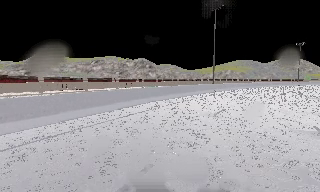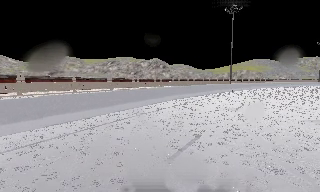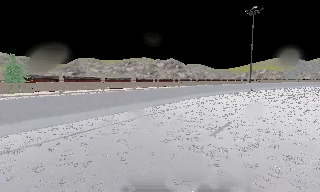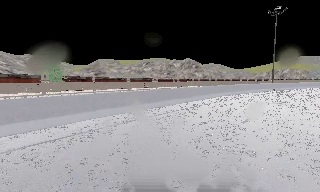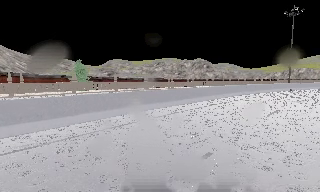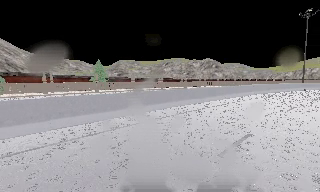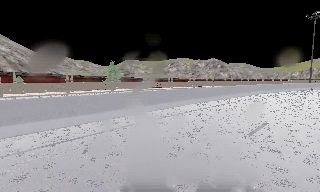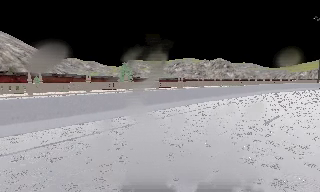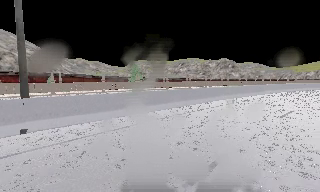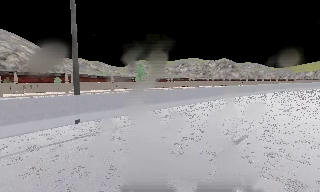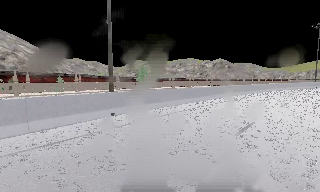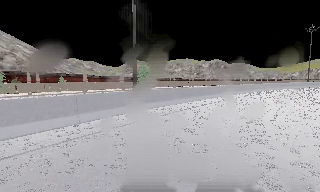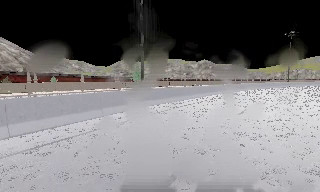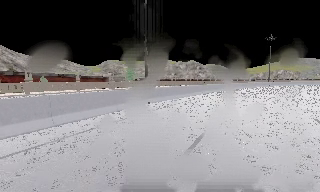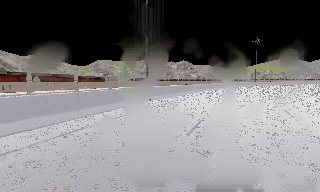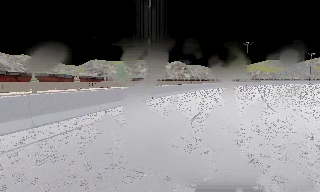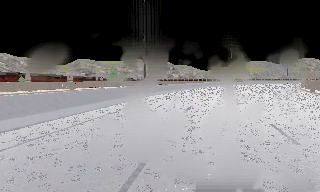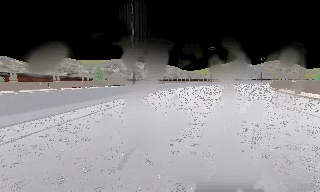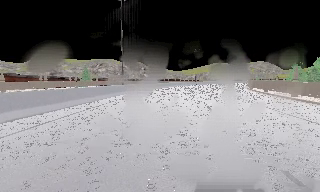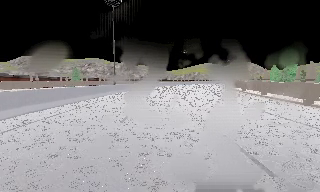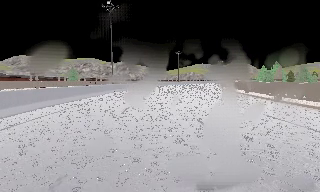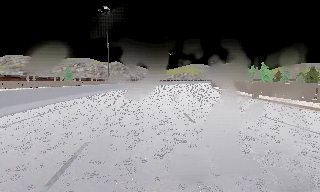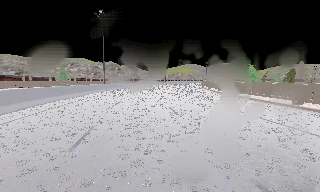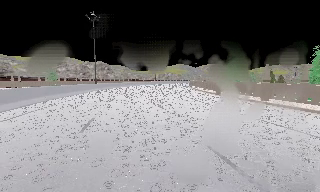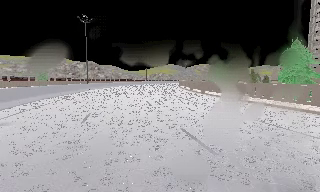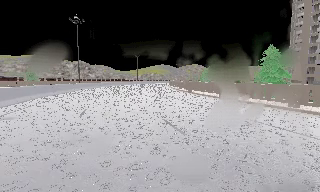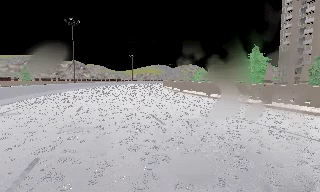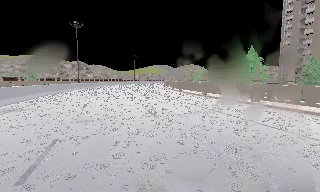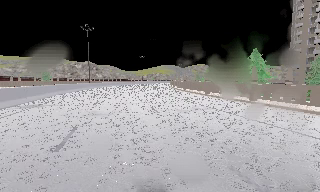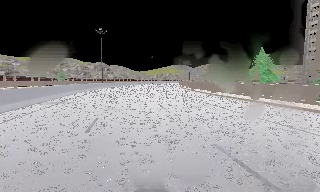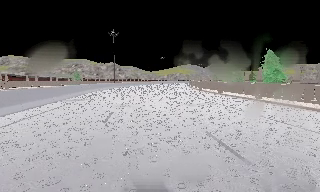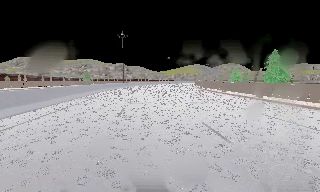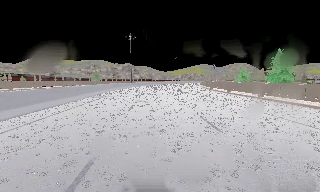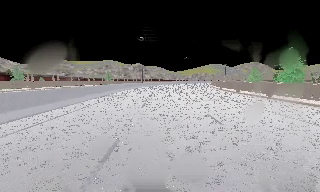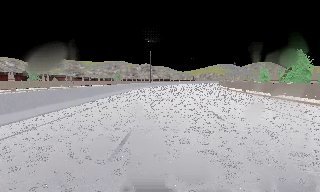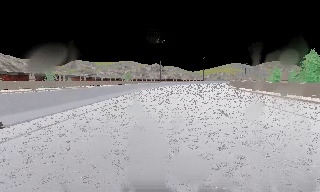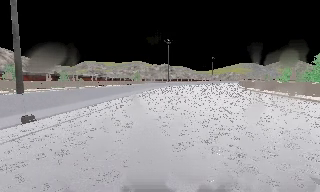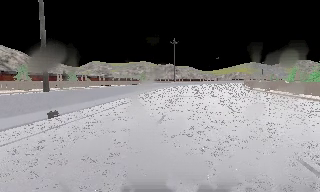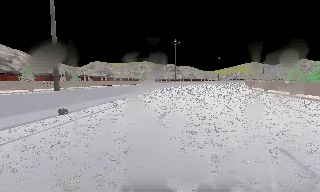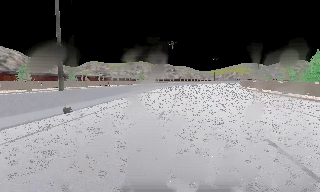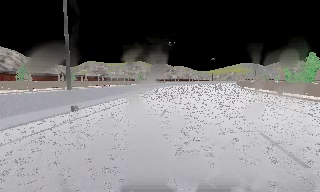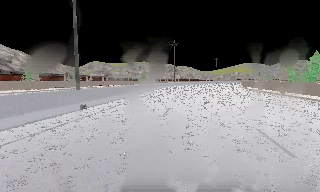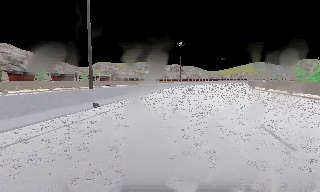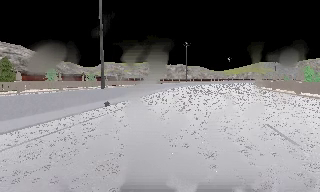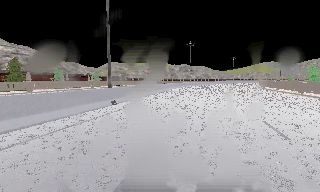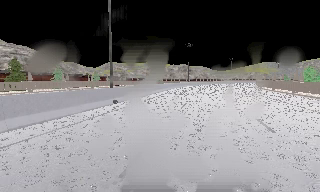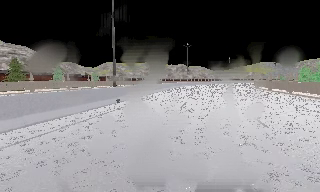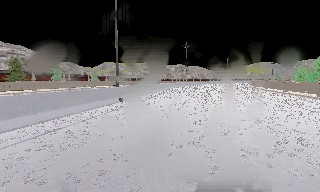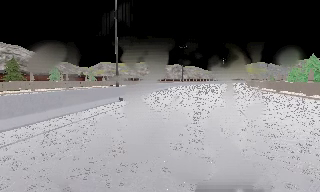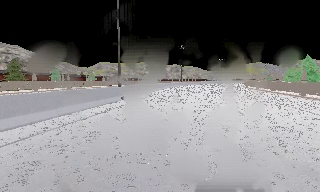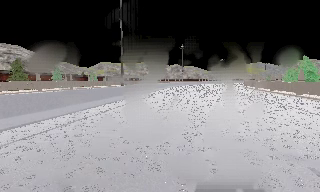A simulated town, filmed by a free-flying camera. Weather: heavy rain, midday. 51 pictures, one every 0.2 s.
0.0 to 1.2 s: The scene slides to the right, as the camera pans about 20 degrees to its left. It travels backward and to its left, about 12 m, so what stands in front gets smaller.
1.2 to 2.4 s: The camera travels backward and to its left, about 10 m, so what stands in front gets smaller.
2.4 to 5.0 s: The camera pans to its right, which is clockwise from overhead, by about 45 degrees. It travels backward, about 20 m.
5.0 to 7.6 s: The scene slides to the right, as the camera pans about 30 degrees to its left. It travels backward, about 12 m, so what stands in front gets smaller. It loses speed.
7.6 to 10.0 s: The camera travels backward, about 6 m, so what stands in front gets smaller.
The film runs backward here.
